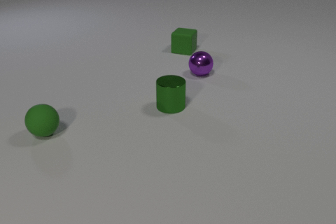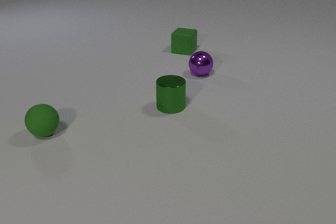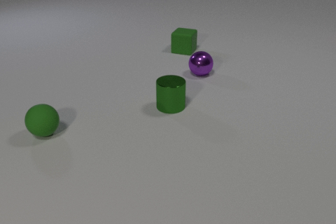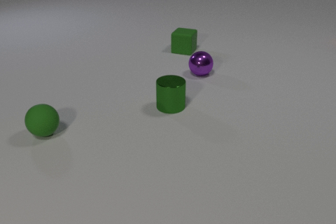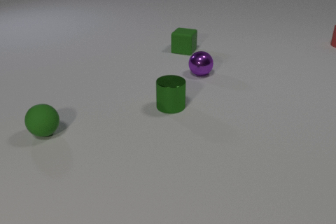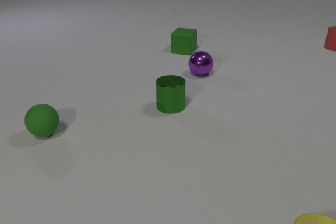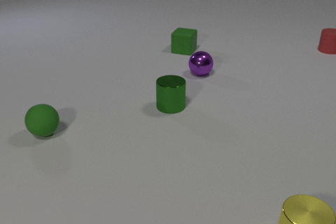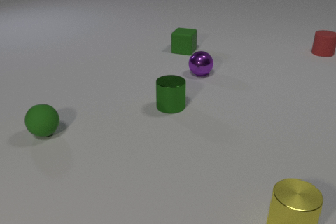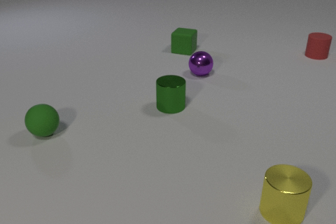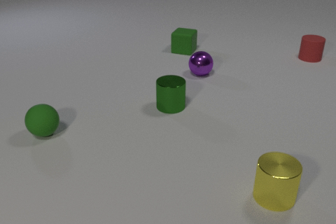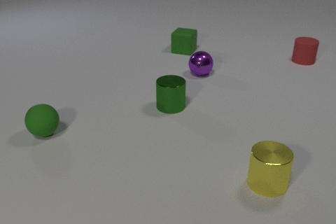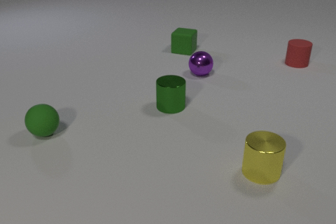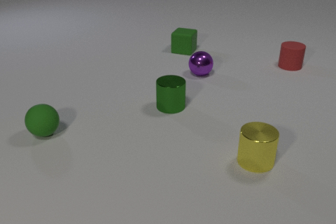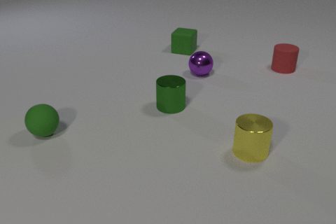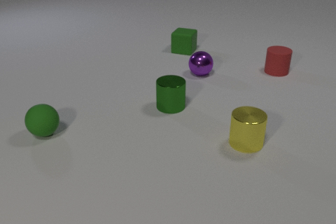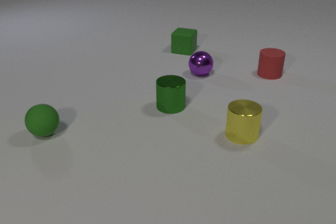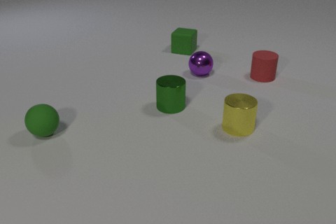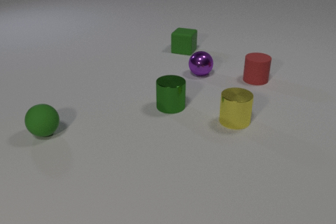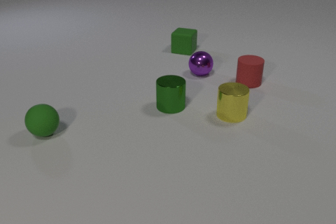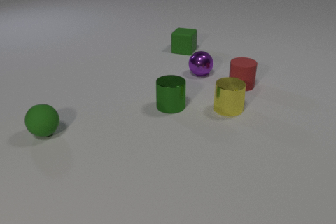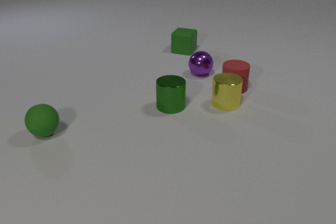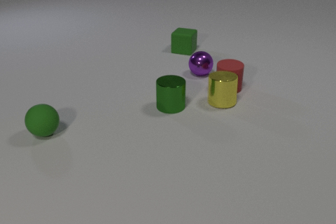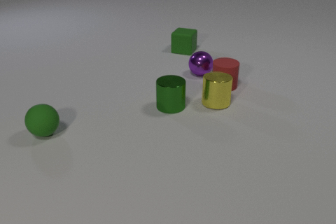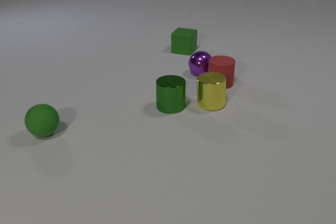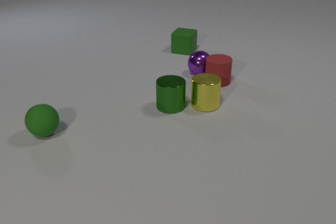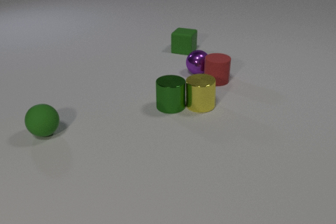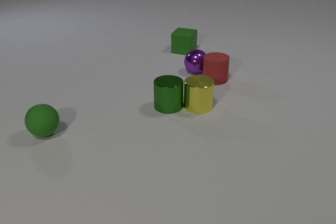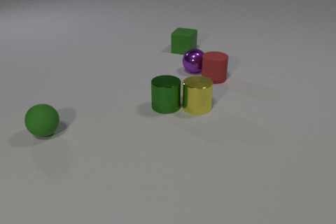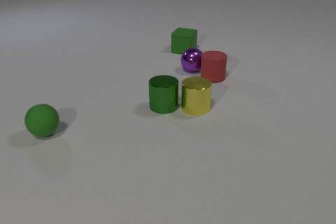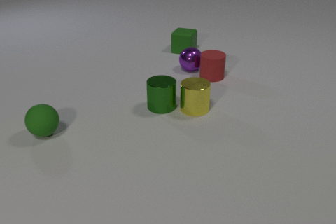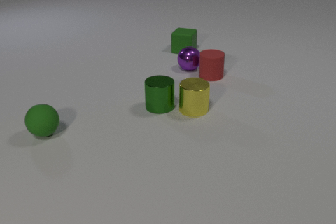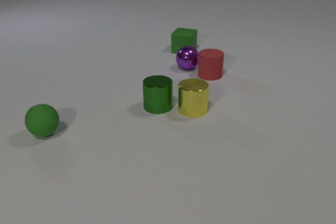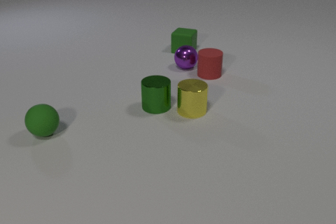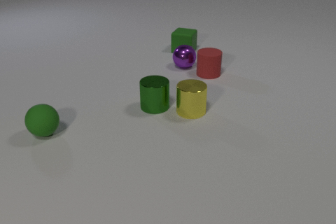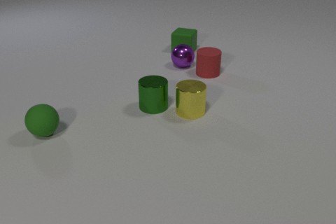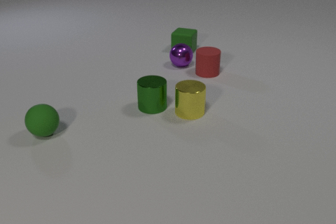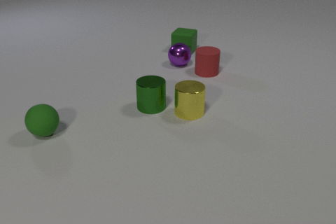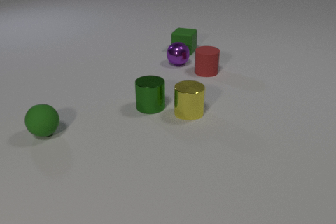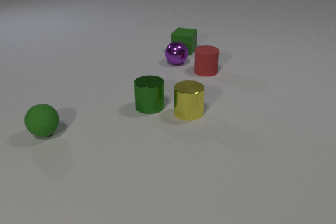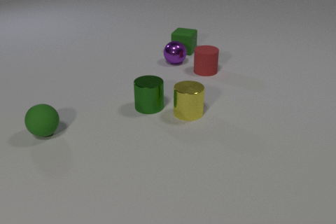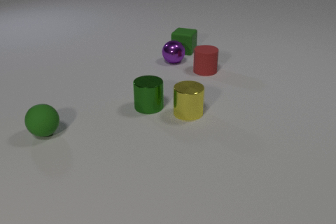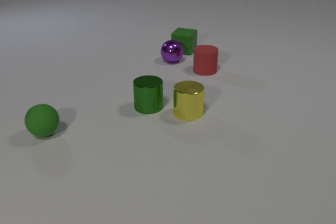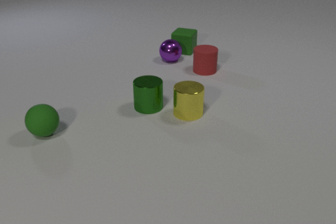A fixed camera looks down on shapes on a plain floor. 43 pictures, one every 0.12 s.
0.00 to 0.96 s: The yellow metal cylinder comes in at the bottom edge, slides away from the camera and to the left. The red rubber cylinder comes in at the right edge, slides toward the camera and to the left.
0.96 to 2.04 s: The yellow metal cylinder slides away from the camera. The red rubber cylinder slides toward the camera and to the left.
2.04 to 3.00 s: The yellow metal cylinder slides to the left and away from the camera. The red rubber cylinder slides to the left. The yellow metal cylinder and the red rubber cylinder collide. The red rubber cylinder and the purple metal sphere collide. The yellow metal cylinder and the green metal cylinder collide.
3.00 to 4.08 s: The yellow metal cylinder slides toward the camera and to the left. The red rubber cylinder slides away from the camera and to the left. The purple metal sphere rolls away from the camera and to the left. The green metal cylinder slides to the left.
4.08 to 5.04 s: The red rubber cylinder slides away from the camera. The purple metal sphere rolls away from the camera and to the left.
Are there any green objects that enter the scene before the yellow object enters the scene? no.
What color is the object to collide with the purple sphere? red.
How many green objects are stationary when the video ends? 3.
